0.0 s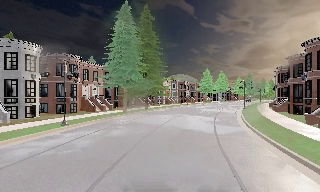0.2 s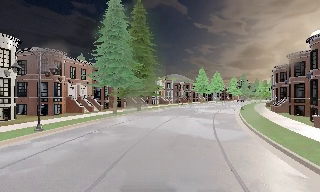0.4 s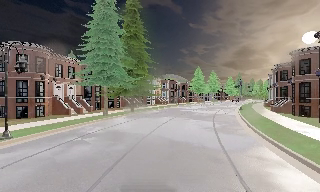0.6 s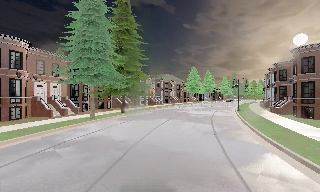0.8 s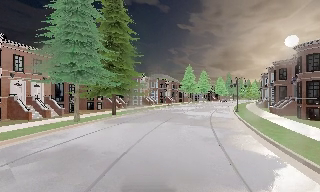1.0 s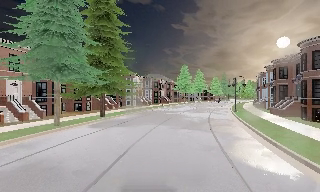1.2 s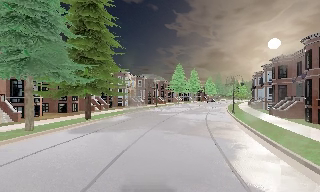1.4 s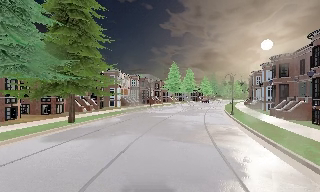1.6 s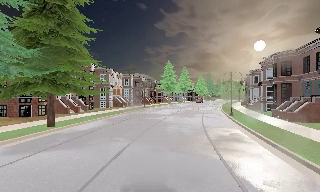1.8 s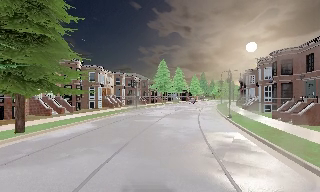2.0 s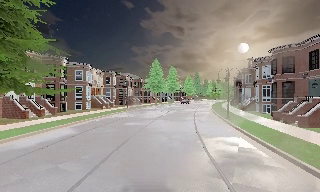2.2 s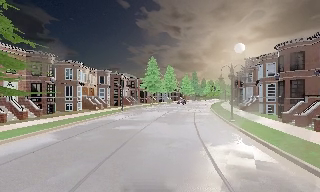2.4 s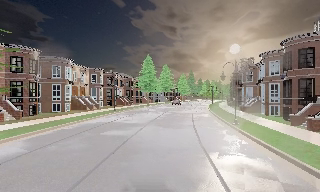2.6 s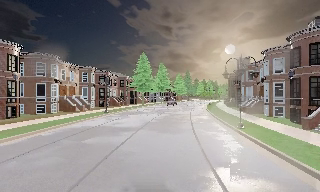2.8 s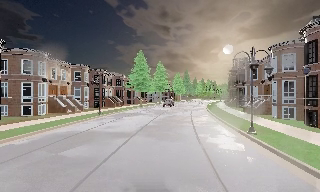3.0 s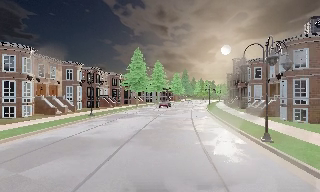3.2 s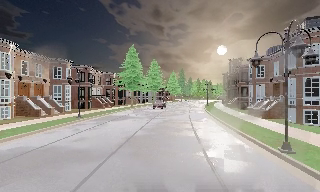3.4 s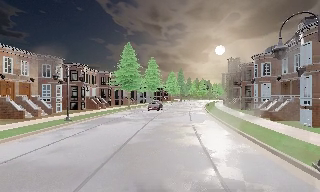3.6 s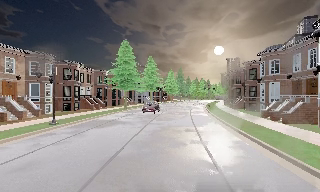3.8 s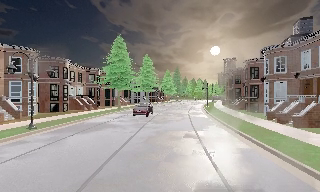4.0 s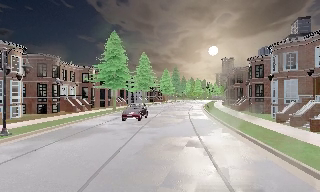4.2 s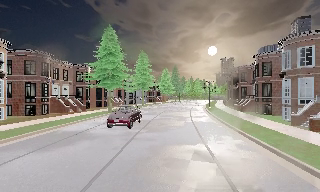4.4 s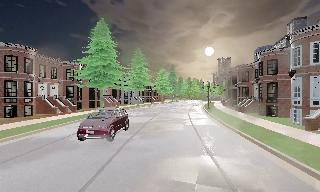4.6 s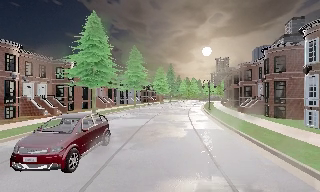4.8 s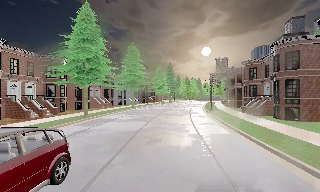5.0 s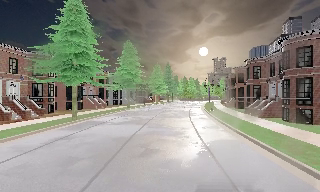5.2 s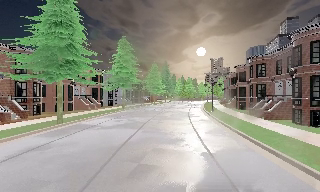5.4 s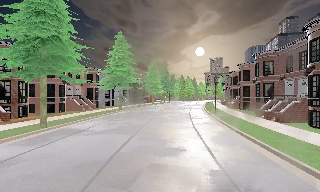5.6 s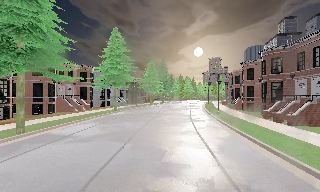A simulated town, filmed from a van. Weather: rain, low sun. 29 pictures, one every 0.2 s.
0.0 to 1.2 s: The scene slides to the left, as the camera pans about 10 degrees to its right. It travels forward, about 9 m, so what stands in front looms larger.
1.2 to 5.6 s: The camera pans to its right, which is clockwise from overhead, by about 20 degrees. It travels forward, about 35 m, so what stands in front looms larger.
The film runs forward here.
